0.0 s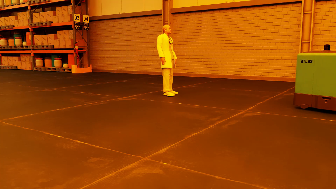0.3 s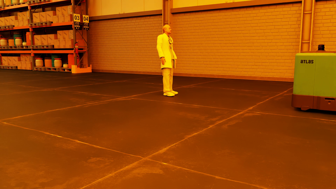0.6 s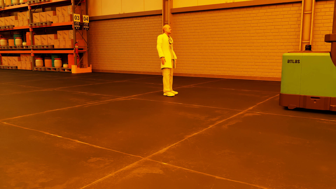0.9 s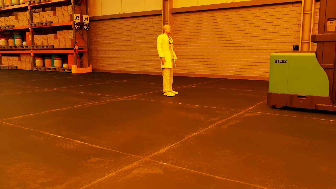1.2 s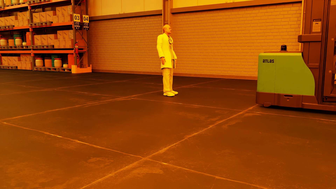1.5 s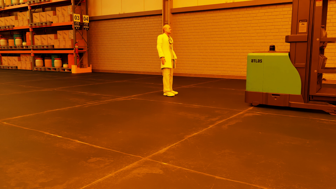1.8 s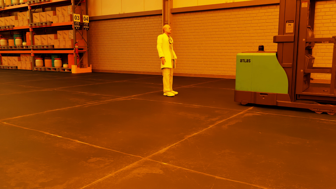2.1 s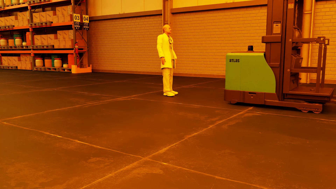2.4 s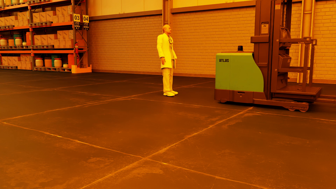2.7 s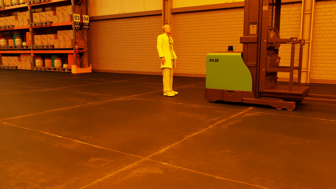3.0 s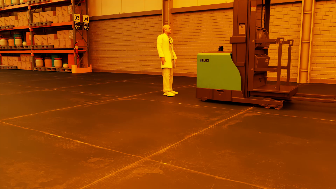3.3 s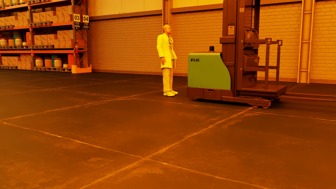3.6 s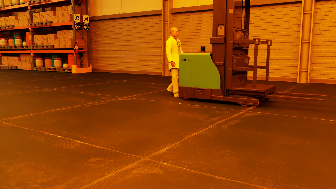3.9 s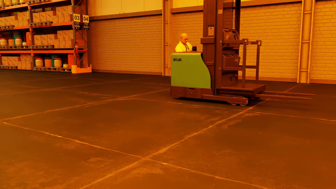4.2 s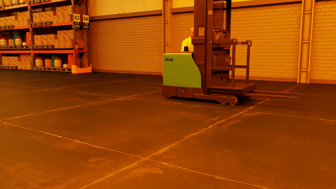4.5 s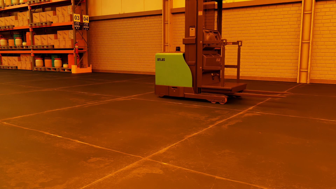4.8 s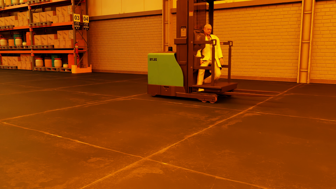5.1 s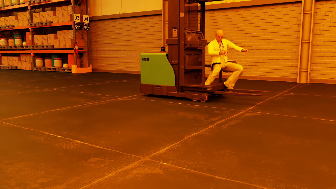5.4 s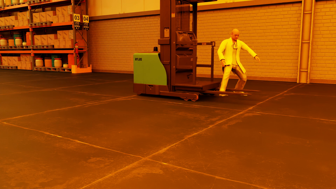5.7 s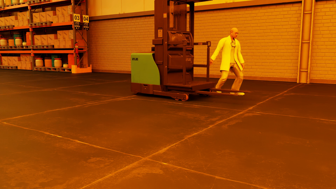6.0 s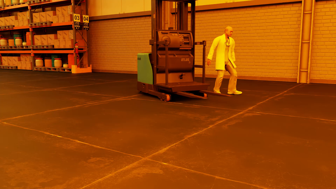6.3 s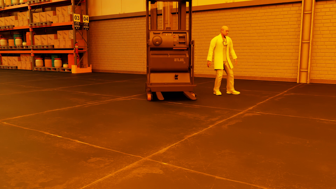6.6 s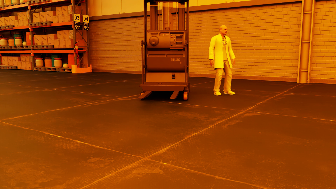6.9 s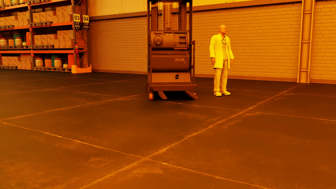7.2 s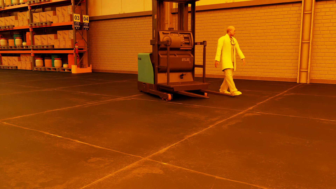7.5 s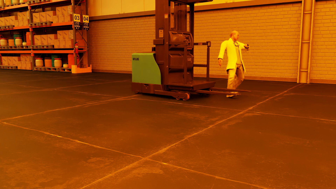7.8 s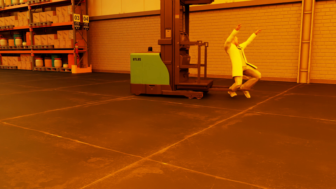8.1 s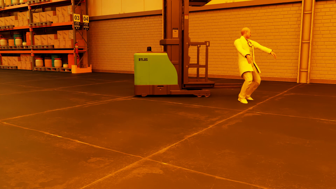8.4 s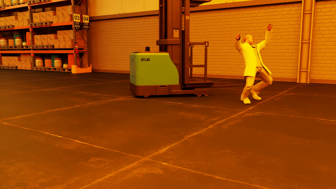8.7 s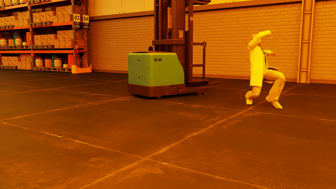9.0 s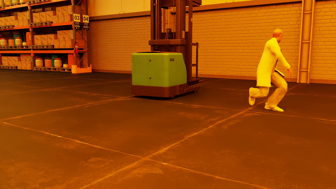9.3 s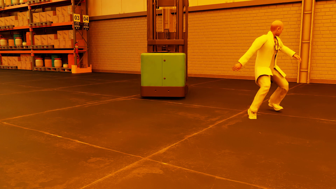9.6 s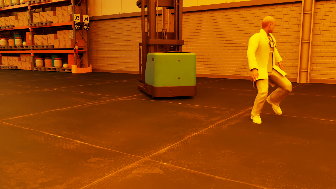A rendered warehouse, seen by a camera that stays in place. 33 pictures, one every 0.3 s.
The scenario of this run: Near miss between a forklift and a person.
